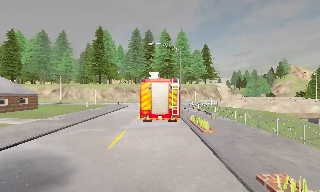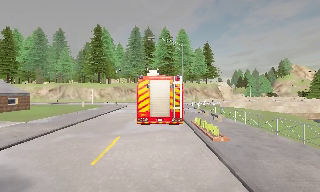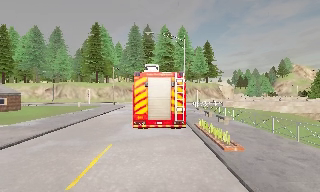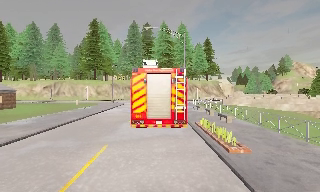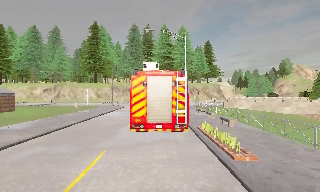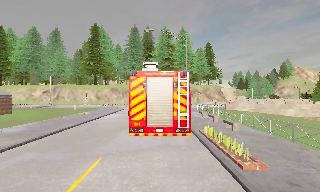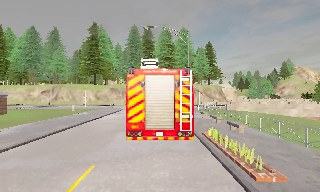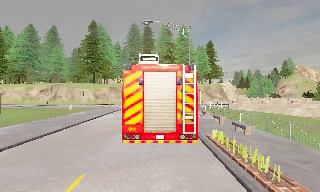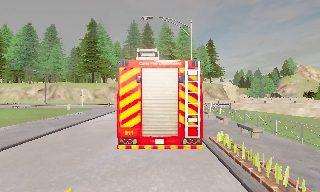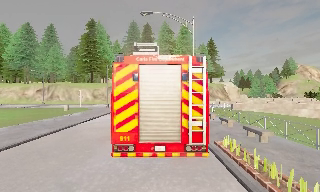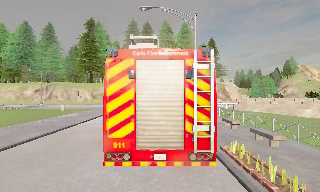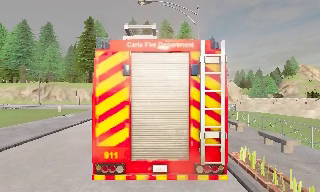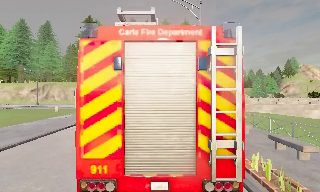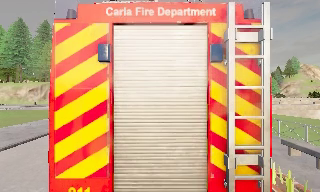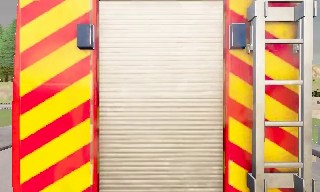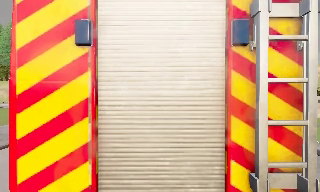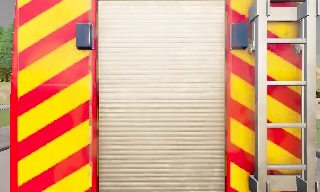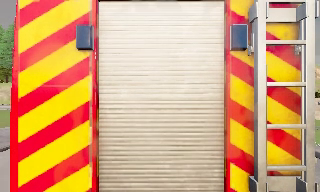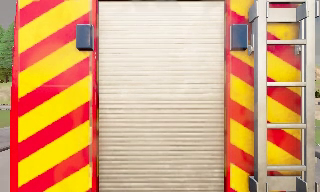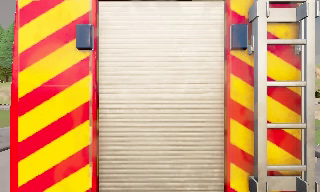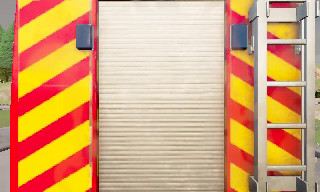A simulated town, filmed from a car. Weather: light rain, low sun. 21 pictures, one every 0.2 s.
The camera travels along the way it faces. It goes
forward.
0.0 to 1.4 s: The camera travels forward, about 5 m, so what stands in front looms larger. It loses speed.
1.4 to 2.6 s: The camera travels forward, about 4 m, so what stands in front looms larger.
2.6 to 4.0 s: The camera travels forward, about 0.5 m, so what stands in front looms larger. It loses speed.
The film runs forward here.
